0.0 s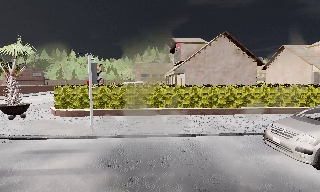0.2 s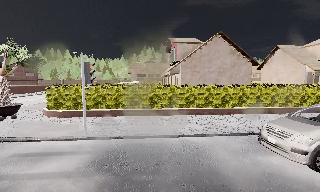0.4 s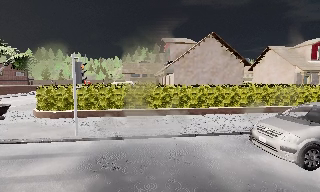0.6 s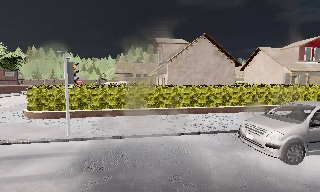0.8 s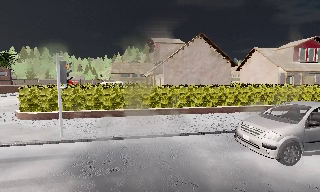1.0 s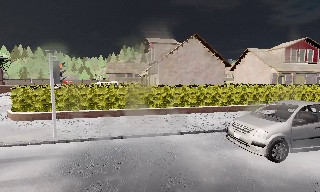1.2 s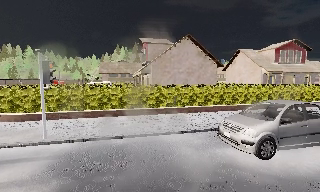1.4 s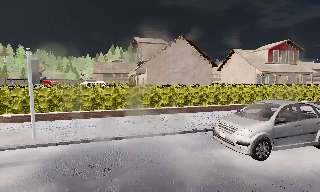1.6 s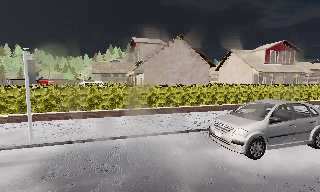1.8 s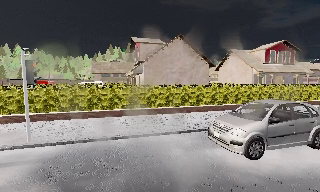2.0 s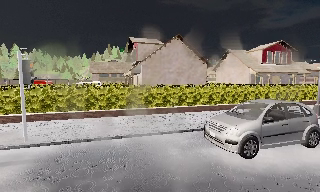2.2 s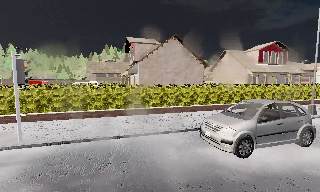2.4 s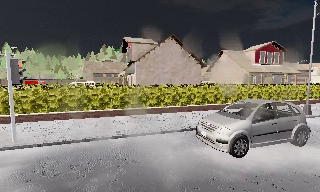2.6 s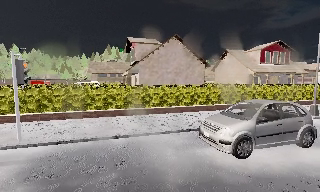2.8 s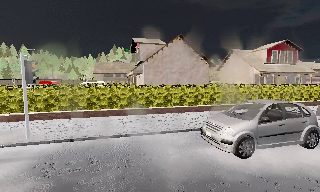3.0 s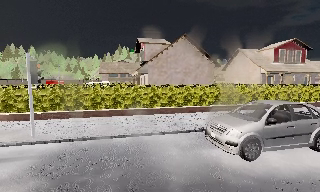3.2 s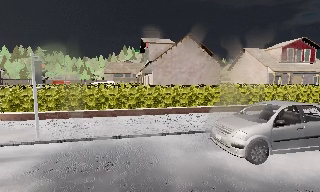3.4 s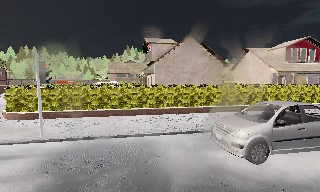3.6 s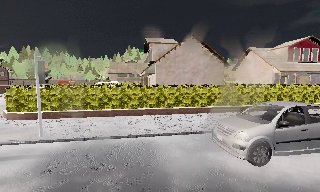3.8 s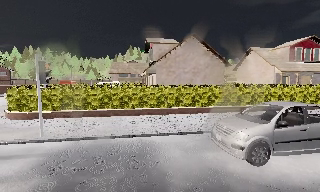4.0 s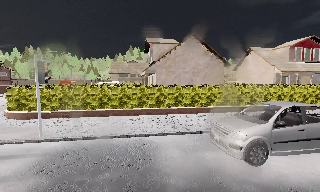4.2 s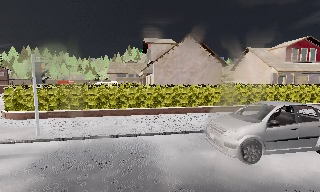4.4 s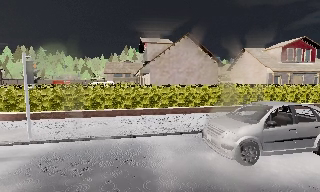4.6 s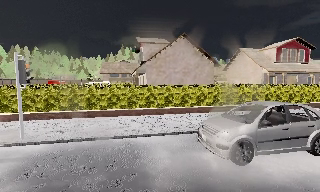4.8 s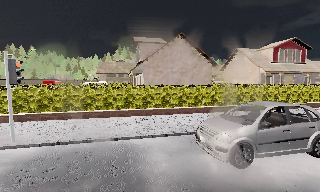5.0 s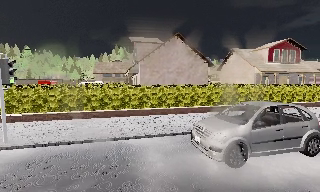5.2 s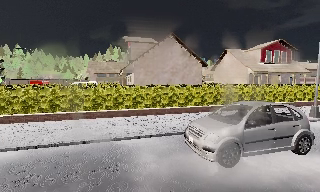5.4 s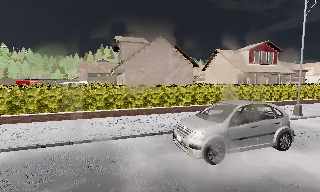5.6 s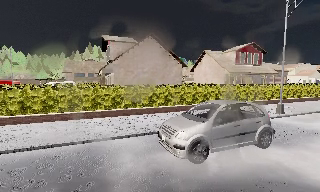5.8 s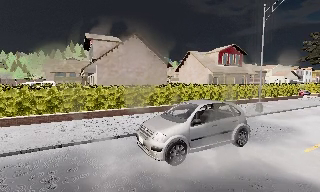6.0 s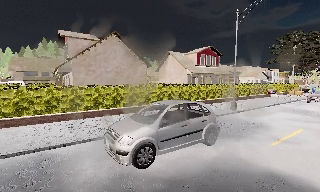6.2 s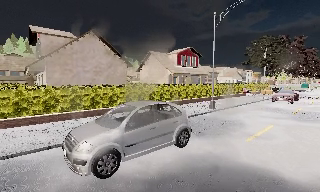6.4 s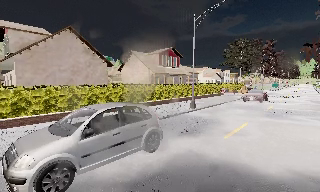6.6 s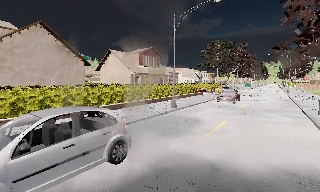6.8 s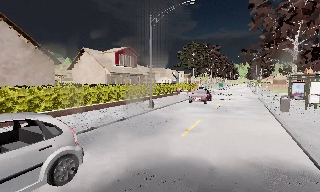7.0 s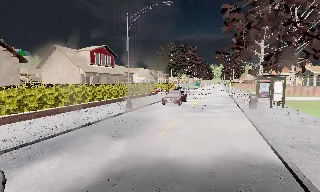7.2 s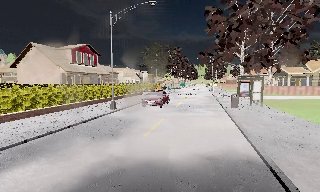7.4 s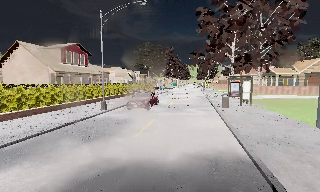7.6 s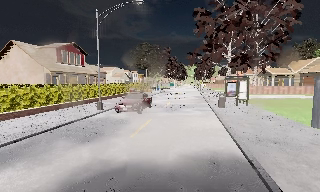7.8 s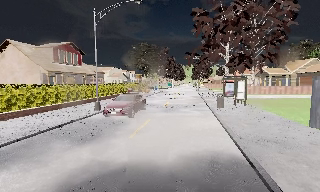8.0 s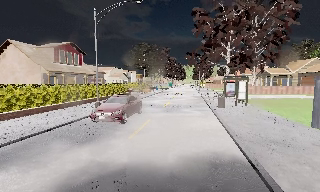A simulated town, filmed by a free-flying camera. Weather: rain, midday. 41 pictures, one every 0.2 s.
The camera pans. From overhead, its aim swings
clockwise.
The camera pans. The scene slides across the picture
to the left.
0.0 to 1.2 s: The camera pans to its right, which is clockwise from overhead, by about 10 degrees.
1.2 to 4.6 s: The camera travels to its right, about 1 m, so close, fixed things drift to the left.
4.6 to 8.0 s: The camera pans to its right, which is clockwise from overhead, by about 65 degrees. It travels forward and to its right, about 1 m.
The film runs forward here.
